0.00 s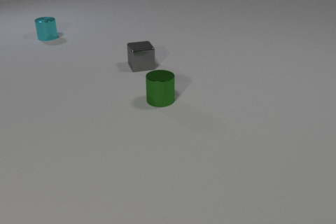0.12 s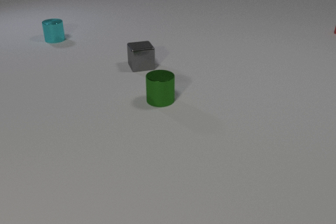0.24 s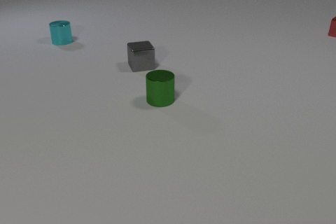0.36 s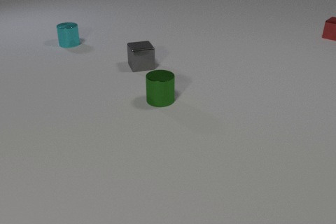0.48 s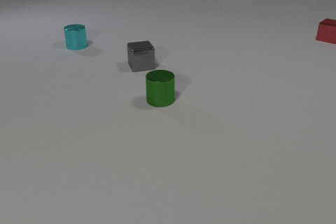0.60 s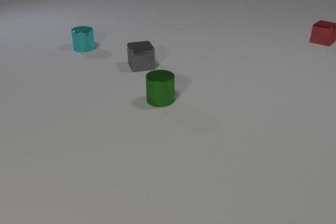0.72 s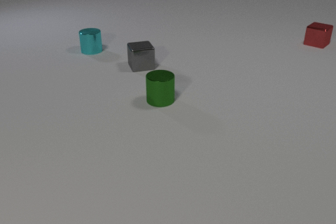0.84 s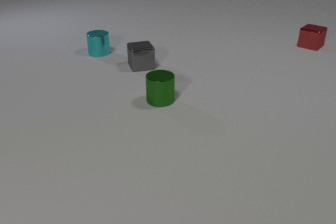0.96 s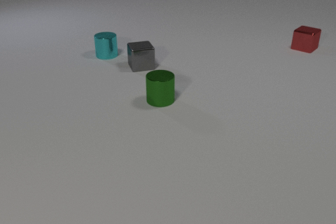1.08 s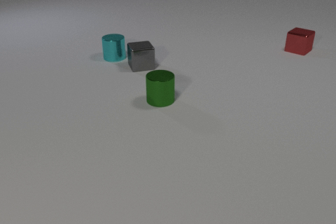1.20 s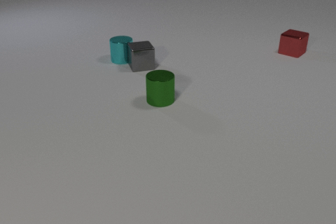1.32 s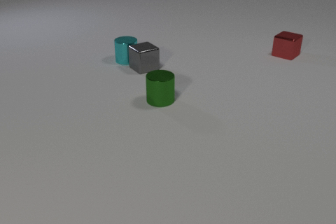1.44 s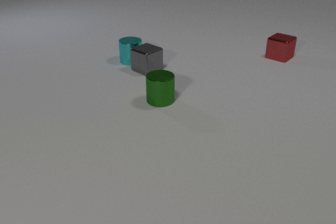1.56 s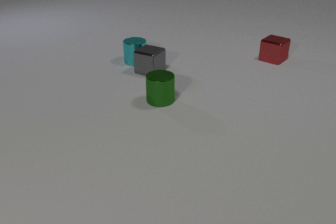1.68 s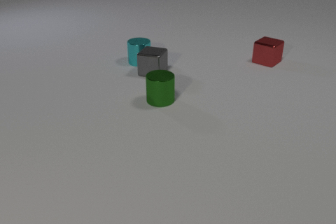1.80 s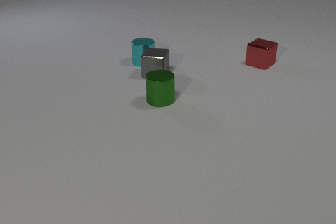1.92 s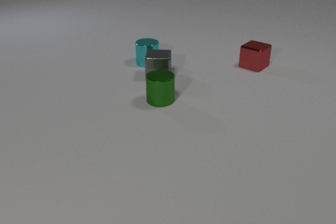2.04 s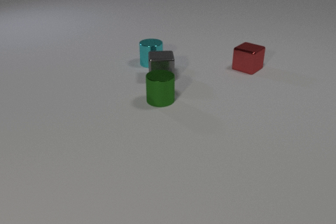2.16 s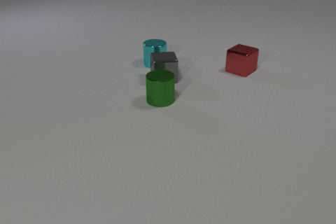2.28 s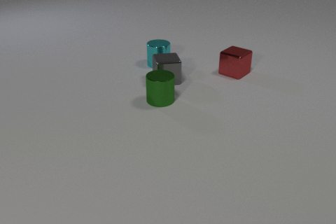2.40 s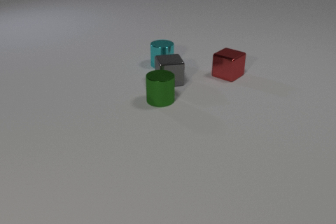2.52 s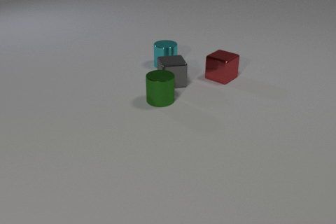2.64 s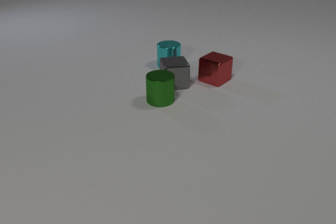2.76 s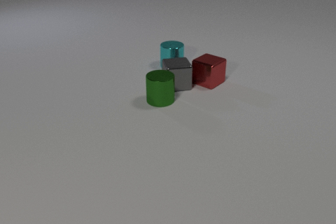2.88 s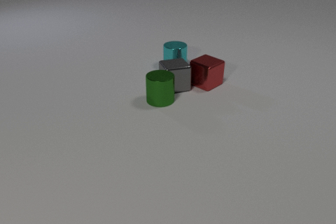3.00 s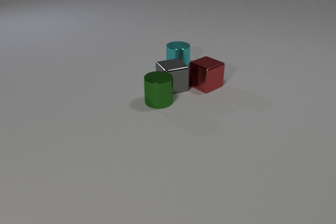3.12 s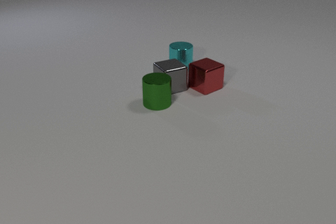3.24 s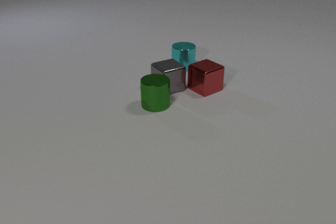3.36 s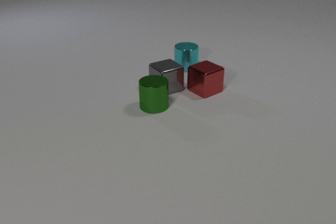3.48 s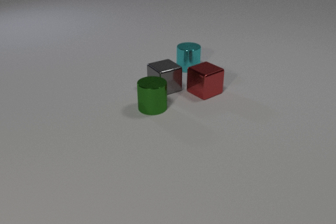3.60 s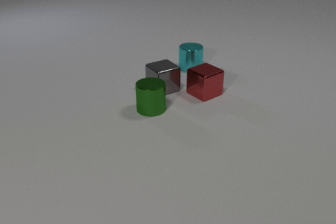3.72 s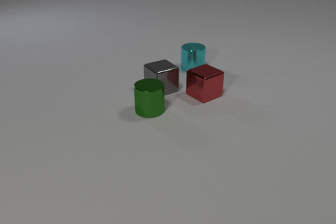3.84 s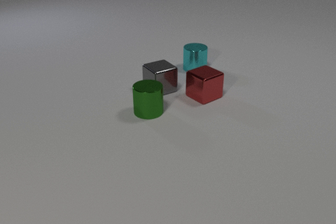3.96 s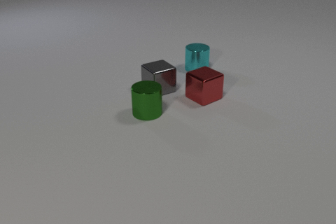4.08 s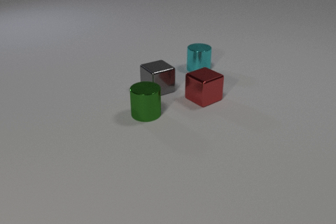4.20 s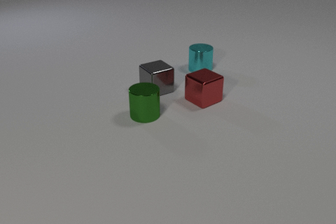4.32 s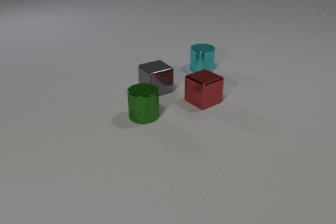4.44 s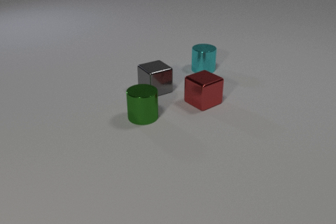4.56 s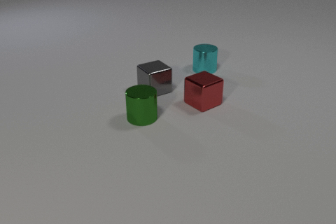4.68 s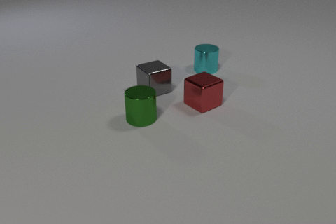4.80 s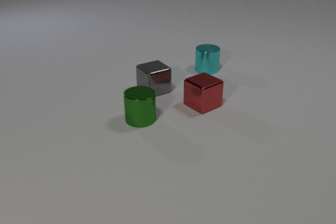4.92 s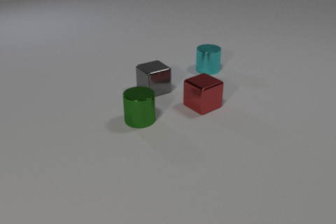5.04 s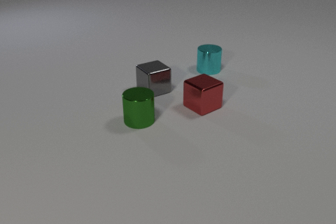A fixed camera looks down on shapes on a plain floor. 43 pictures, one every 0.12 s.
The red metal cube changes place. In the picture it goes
toward the camera.
The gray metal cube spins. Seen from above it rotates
counterclockwise.
0.00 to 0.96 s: The cyan metal cylinder slides toward the camera and to the right. The red metal cube comes in at the right edge, slides toward the camera and to the left.
0.96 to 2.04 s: The cyan metal cylinder slides to the right and toward the camera. The gray metal cube slides toward the camera and to the right, spins so that its near face slides to the right, counterclockwise seen from above. The red metal cube slides toward the camera and to the left. The cyan metal cylinder and the gray metal cube collide.
2.04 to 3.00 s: The cyan metal cylinder slides to the right. The gray metal cube slides toward the camera and to the right, spins so that its near face slides to the right, counterclockwise seen from above. The red metal cube slides toward the camera and to the left. The gray metal cube and the red metal cube collide. The gray metal cube and the green metal cylinder collide.
3.00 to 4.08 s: The cyan metal cylinder slides to the right. The gray metal cube slides to the left. The red metal cube slides toward the camera. The green metal cylinder slides toward the camera and to the left.
4.08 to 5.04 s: The cyan metal cylinder slides to the right. The red metal cube slides toward the camera. The green metal cylinder slides toward the camera and to the left.
Are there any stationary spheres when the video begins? no.
What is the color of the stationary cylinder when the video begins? green.
Are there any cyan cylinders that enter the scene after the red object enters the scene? no.
